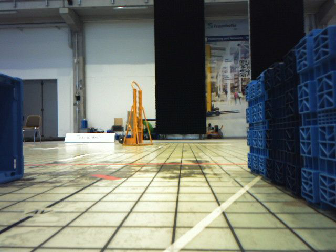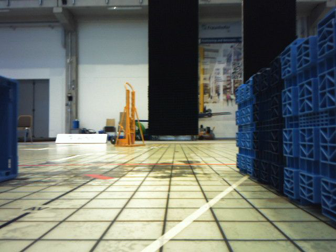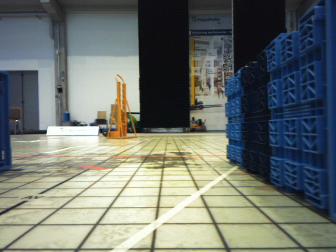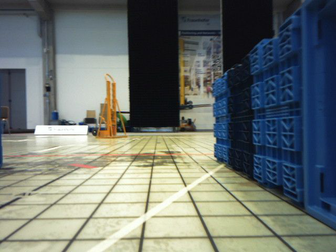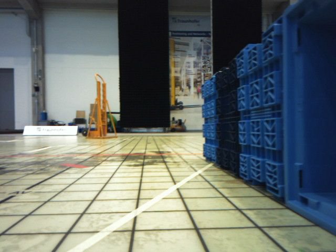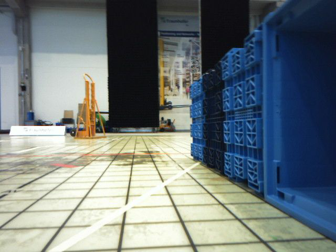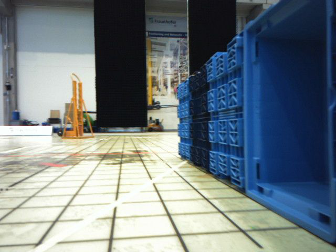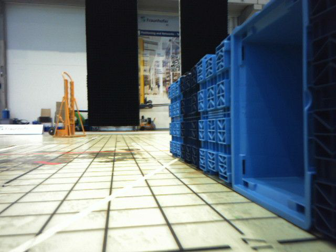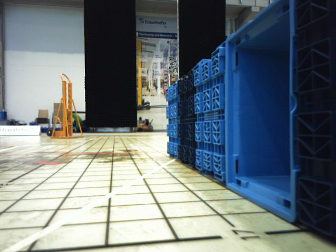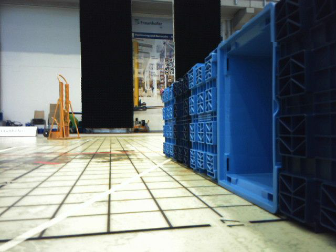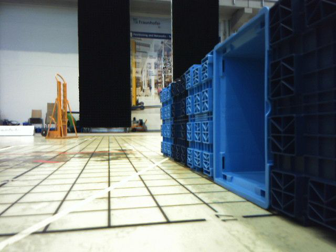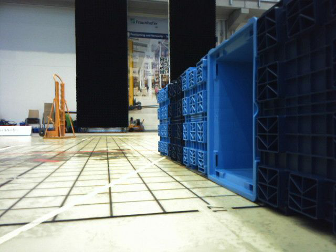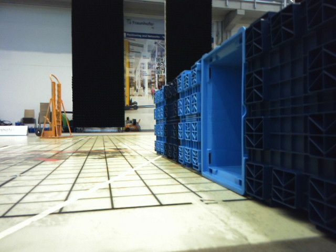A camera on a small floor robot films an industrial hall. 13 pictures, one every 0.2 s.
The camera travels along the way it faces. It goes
backward.
0.0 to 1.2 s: The camera pans to its right, which is clockwise from overhead, by about 10 degrees. It travels backward, about 0.2 m, so what stands in front gets smaller.
1.2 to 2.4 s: The camera travels backward, about 0.2 m, so what stands in front gets smaller.
The film runs backward here.
